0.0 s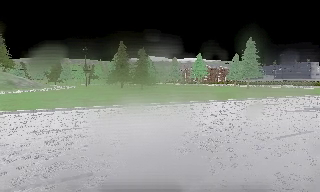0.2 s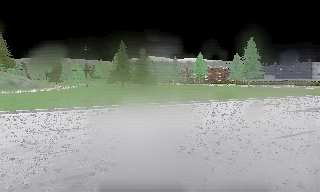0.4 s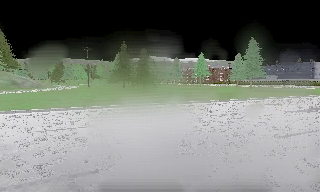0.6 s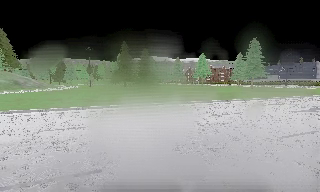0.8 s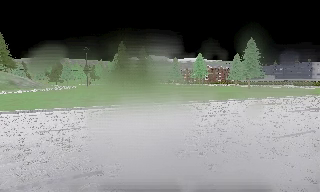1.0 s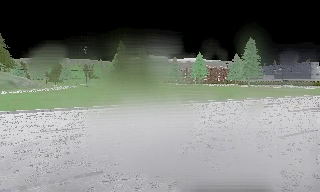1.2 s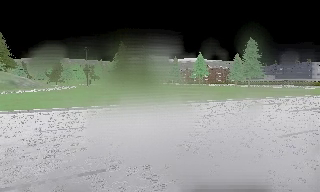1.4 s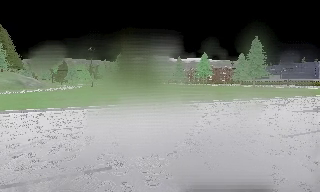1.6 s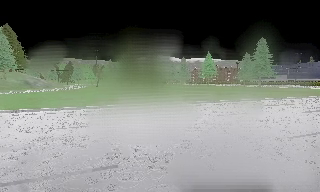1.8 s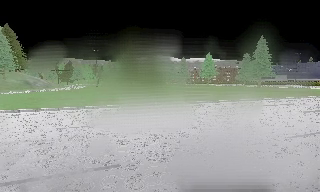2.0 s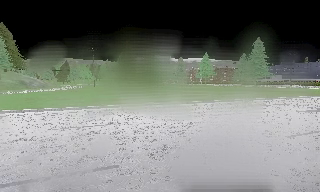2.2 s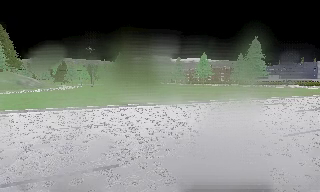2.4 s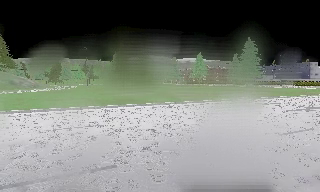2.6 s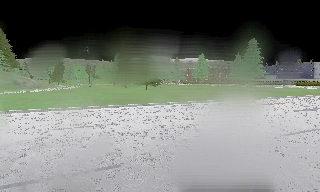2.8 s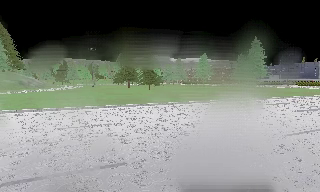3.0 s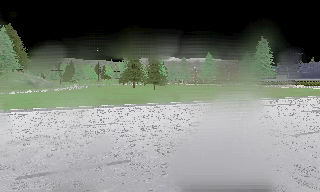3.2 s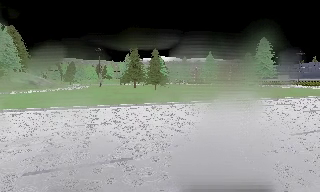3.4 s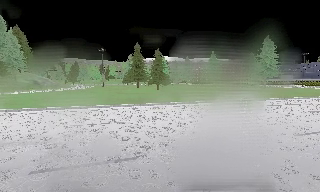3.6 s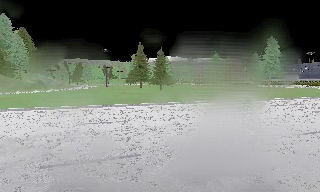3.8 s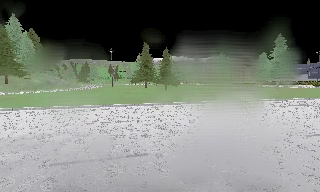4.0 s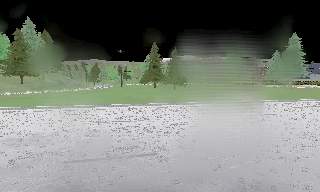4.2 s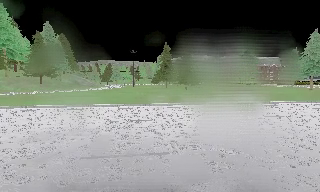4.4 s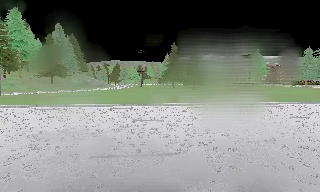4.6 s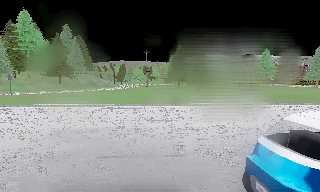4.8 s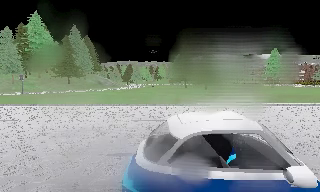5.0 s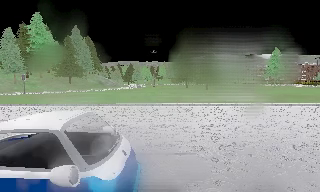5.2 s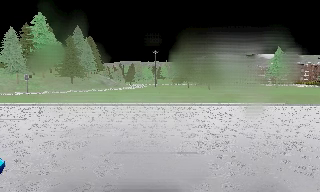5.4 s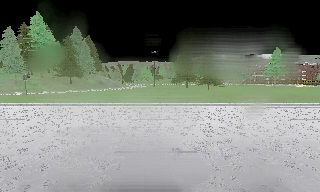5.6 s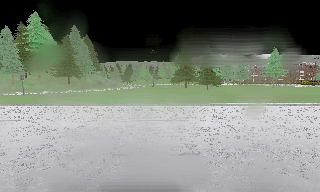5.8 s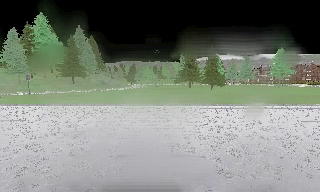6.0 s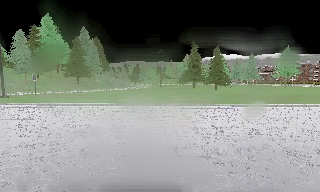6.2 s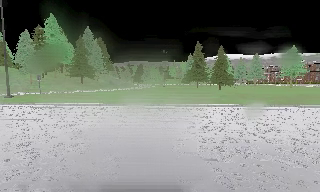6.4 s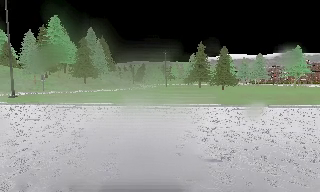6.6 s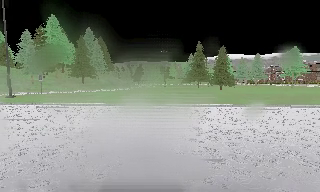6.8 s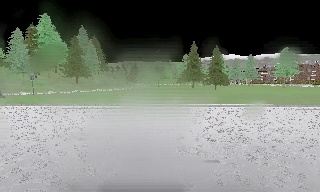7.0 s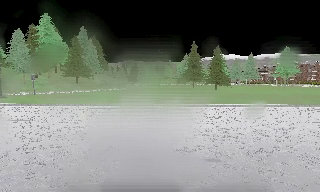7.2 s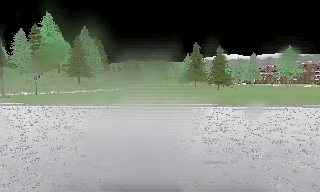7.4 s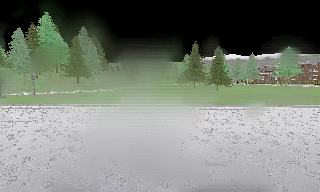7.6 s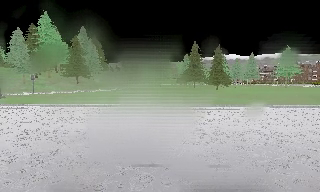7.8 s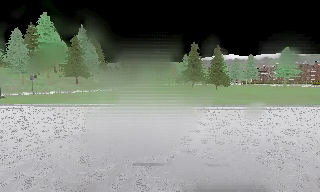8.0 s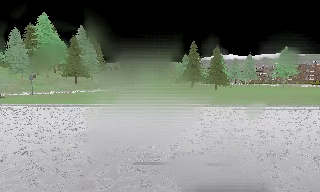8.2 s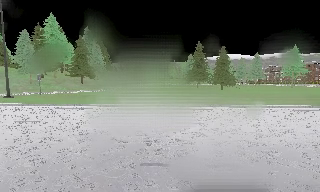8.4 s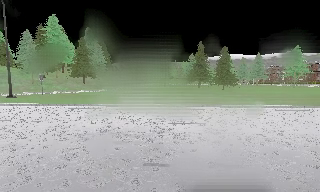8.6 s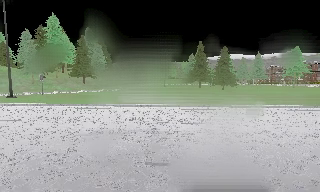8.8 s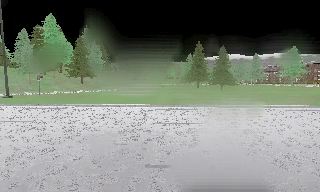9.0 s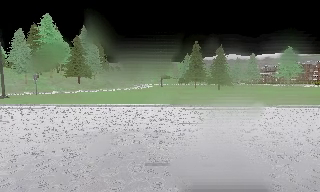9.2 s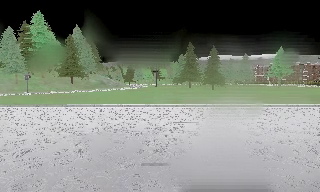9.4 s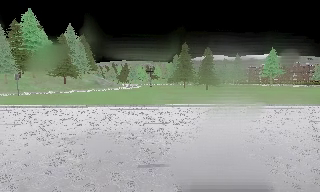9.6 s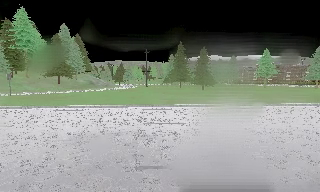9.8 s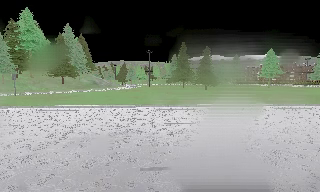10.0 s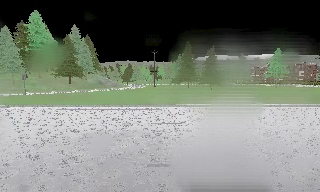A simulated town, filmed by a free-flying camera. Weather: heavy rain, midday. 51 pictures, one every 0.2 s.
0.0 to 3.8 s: The camera travels backward and to its left, about 1 m, so what stands in front gets smaller.
3.8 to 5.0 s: The camera pans to its left, which is counterclockwise from overhead, by about 15 degrees.
5.0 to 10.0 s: The camera travels to its left and forward, about 1 m, so close, fixed things drift to the right.
The film runs backward here.
